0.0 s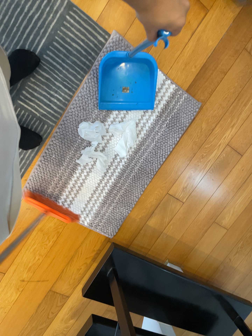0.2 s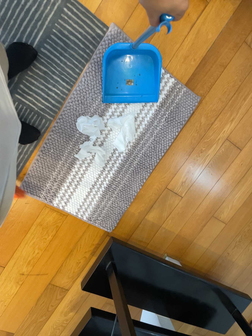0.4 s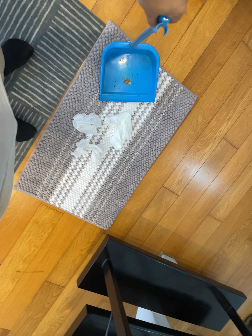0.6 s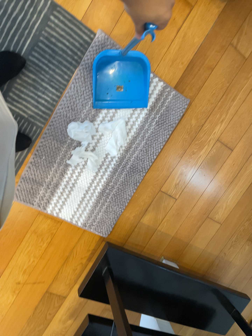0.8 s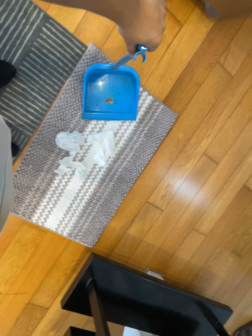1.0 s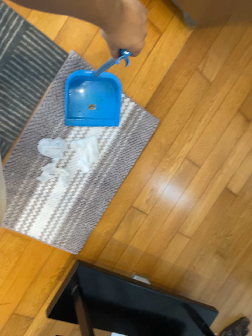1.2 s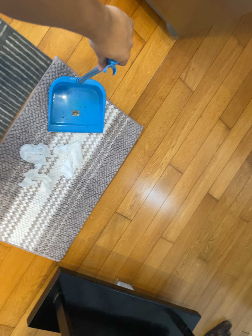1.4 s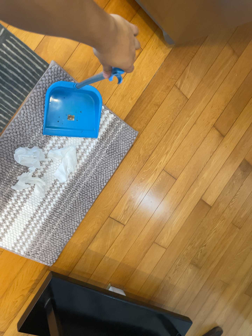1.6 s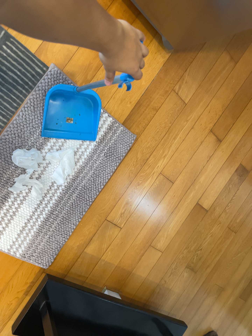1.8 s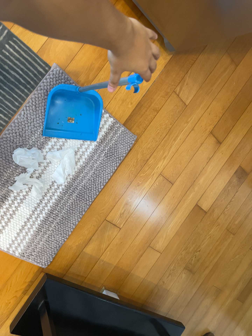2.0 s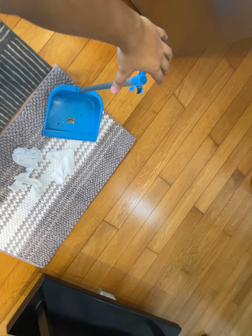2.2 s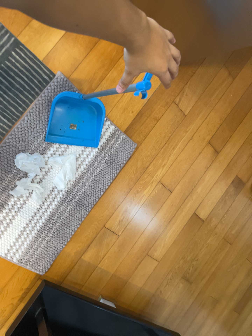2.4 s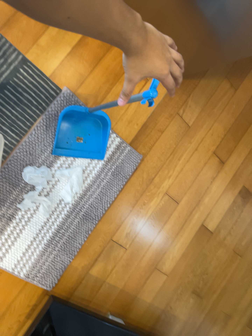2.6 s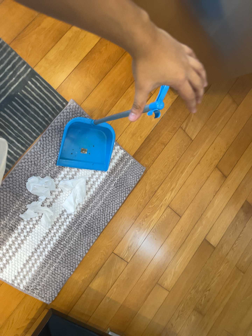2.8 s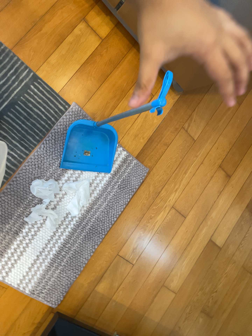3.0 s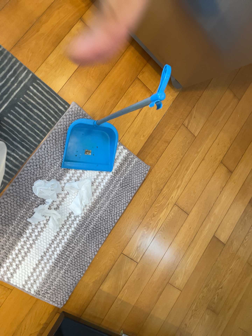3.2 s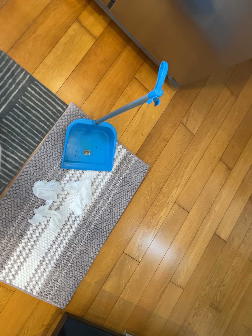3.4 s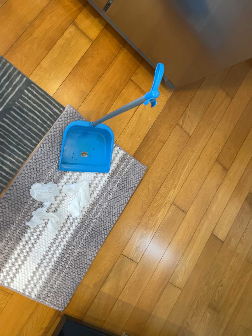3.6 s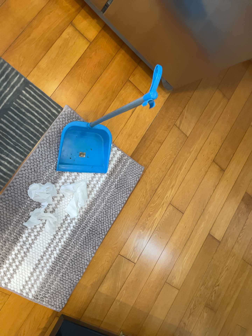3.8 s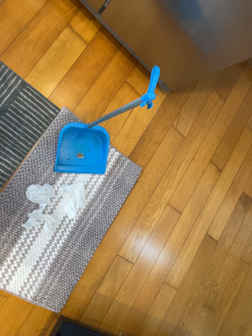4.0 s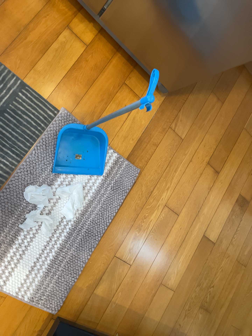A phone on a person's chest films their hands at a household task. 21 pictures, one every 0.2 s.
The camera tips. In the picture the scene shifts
downward.
0.0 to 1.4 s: The scene slides to the left, as the camera pans about 10 degrees to its right. It travels to its right, about 8 cm, so close, fixed things drift to the left.
1.4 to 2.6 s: The camera travels to its left, about 9 cm, so close, fixed things drift to the right. Its aim tips toward the top of its view by about 10 degrees.
2.6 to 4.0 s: The camera shifts only a little, or ends up much as it began.
The film runs backward here.
